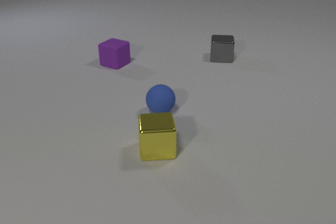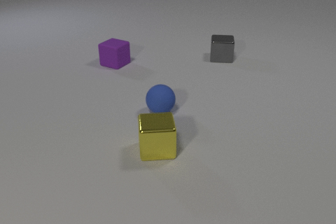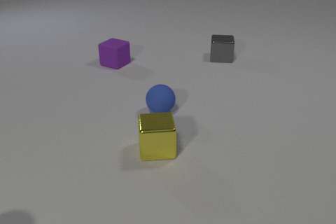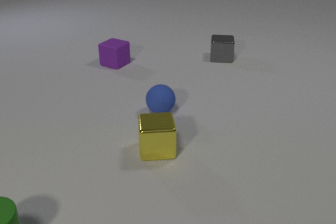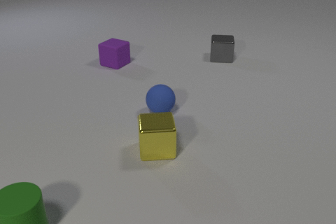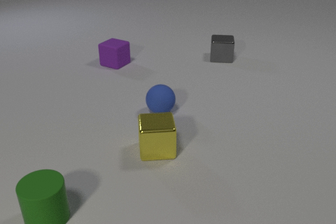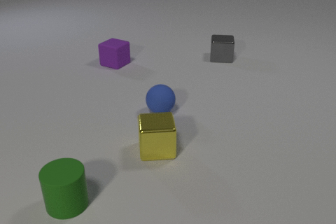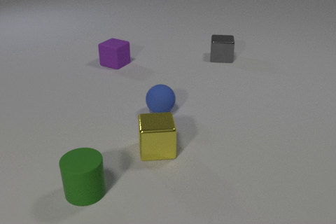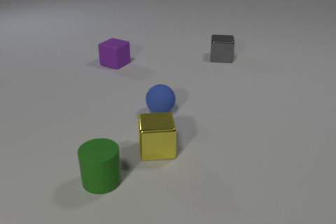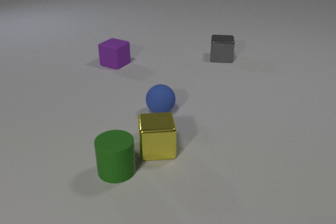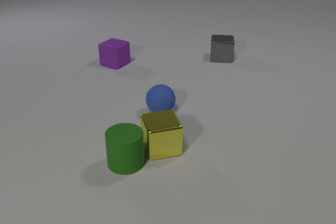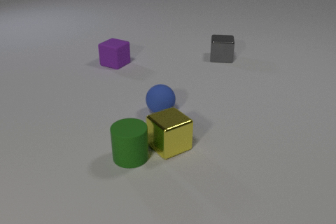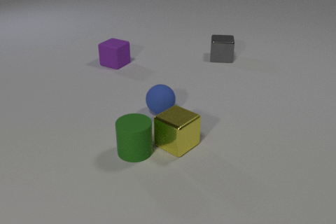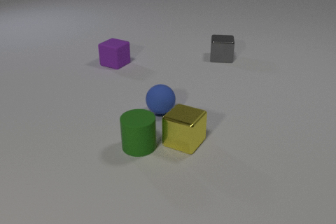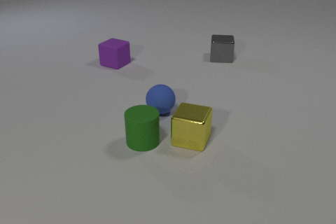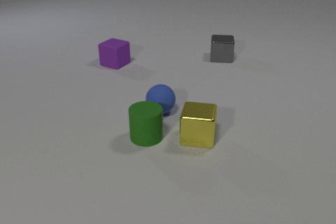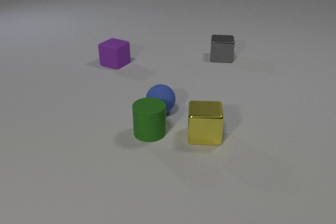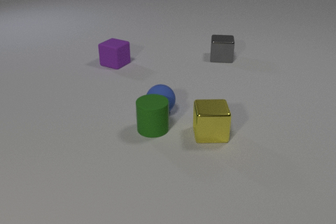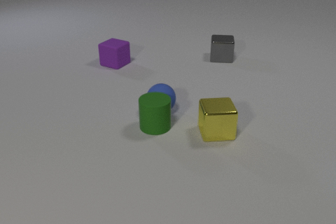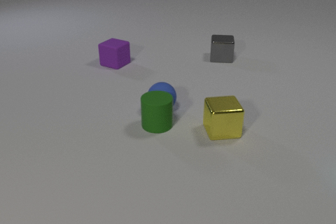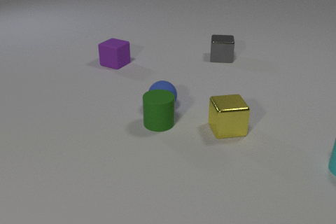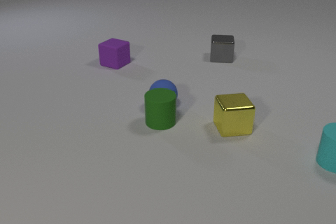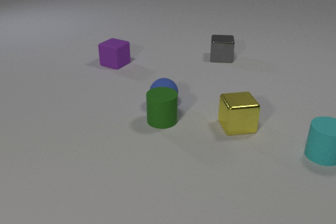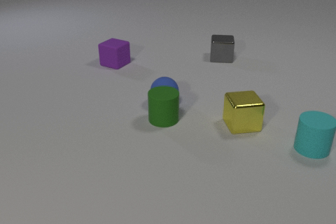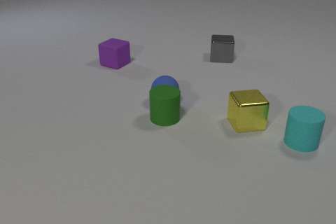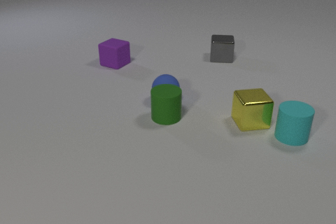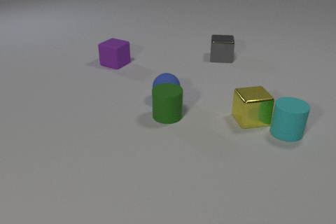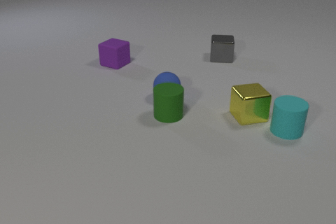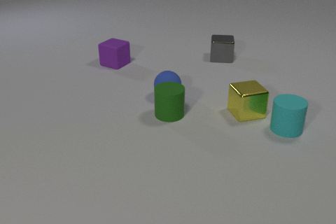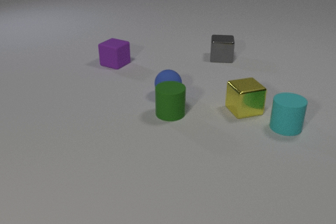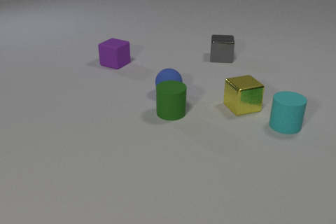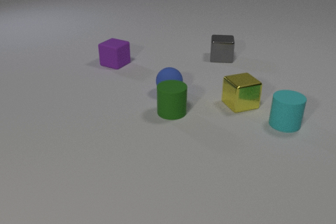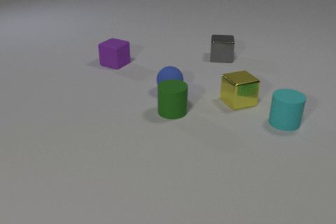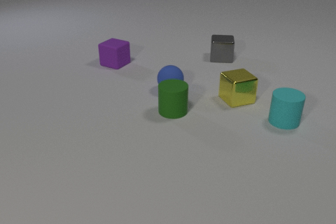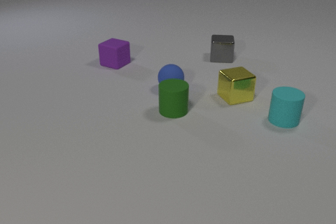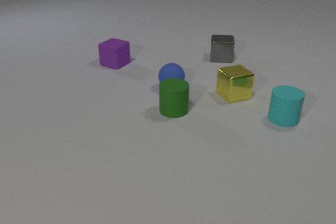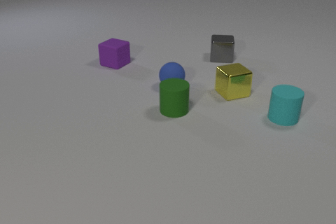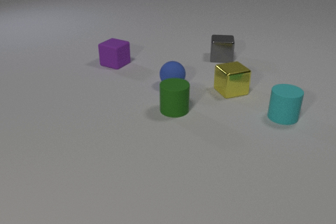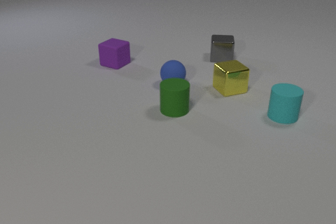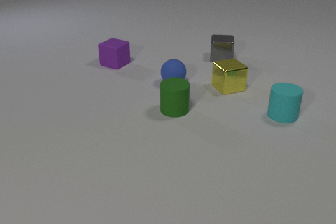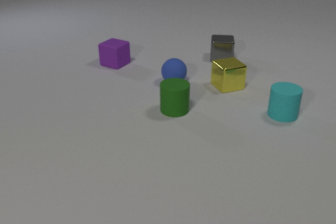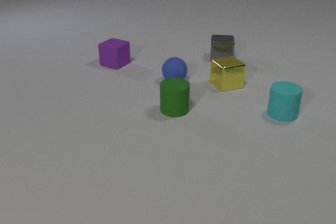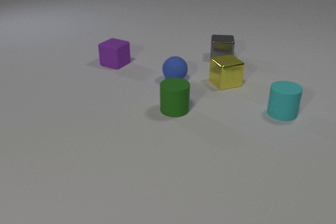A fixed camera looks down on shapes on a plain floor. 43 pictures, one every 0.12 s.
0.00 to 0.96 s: The green rubber cylinder comes in at the bottom edge, slides to the right and away from the camera.
0.96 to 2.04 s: The green rubber cylinder slides away from the camera and to the right. The yellow metal cube slides to the right and away from the camera, spins counterclockwise seen from above by about 90 degrees, its near face sliding to the right. The green rubber cylinder and the yellow metal cube collide.
2.04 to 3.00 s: The green rubber cylinder slides away from the camera and to the right. The yellow metal cube slides to the right and away from the camera. The blue rubber sphere rolls away from the camera. The cyan rubber cylinder comes in at the right edge, slides to the left and away from the camera. The green rubber cylinder and the blue rubber sphere collide.
3.00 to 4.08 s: The green rubber cylinder slides away from the camera and to the right. The yellow metal cube slides away from the camera. The blue rubber sphere rolls away from the camera. The cyan rubber cylinder slides away from the camera. The yellow metal cube and the cyan rubber cylinder collide.
4.08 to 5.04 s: The yellow metal cube slides away from the camera. The blue rubber sphere rolls away from the camera. The cyan rubber cylinder slides away from the camera.
How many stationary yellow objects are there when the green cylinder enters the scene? 1.
What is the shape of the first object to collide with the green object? cube.
How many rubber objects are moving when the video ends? 2.
